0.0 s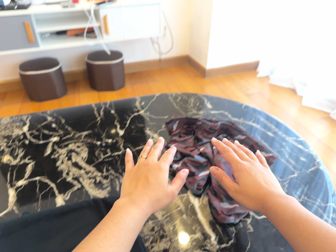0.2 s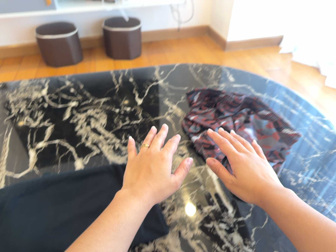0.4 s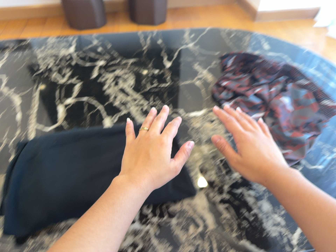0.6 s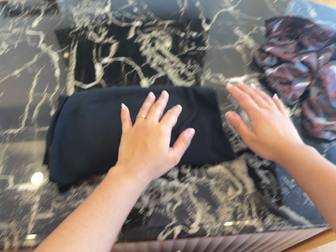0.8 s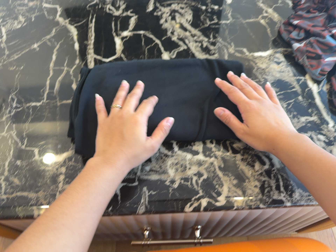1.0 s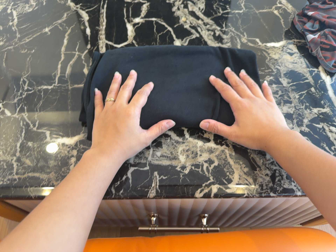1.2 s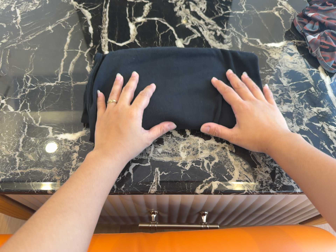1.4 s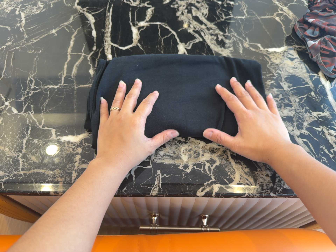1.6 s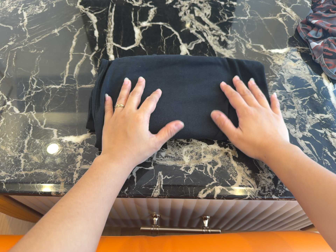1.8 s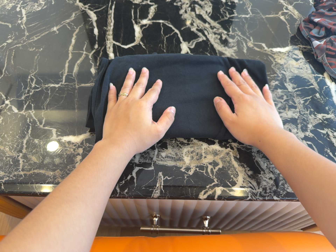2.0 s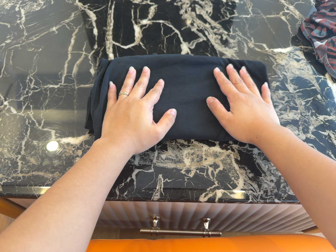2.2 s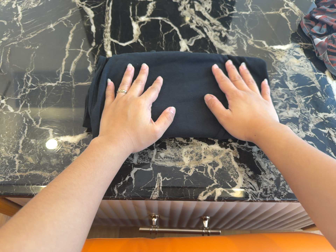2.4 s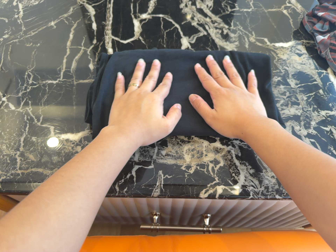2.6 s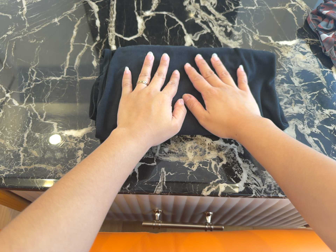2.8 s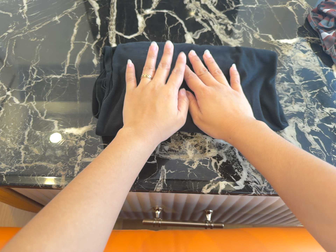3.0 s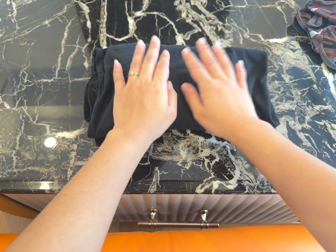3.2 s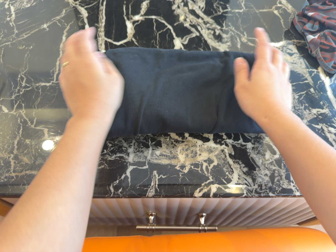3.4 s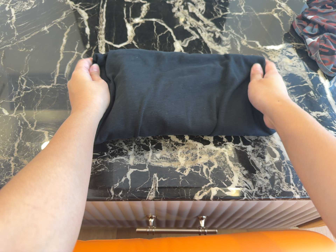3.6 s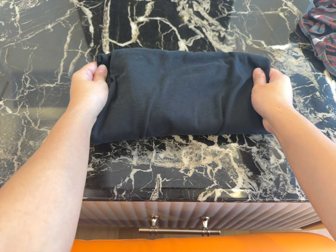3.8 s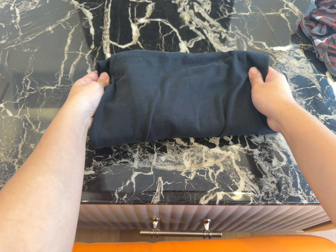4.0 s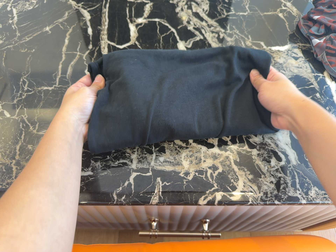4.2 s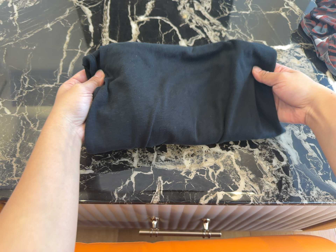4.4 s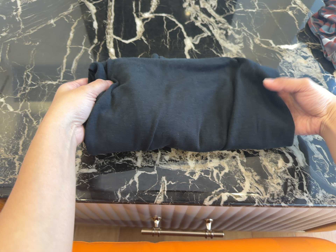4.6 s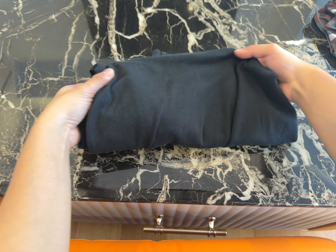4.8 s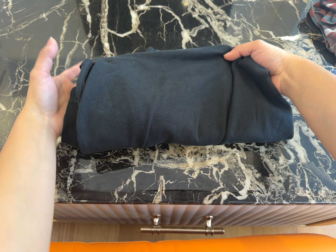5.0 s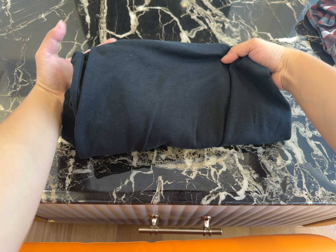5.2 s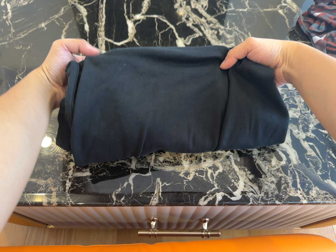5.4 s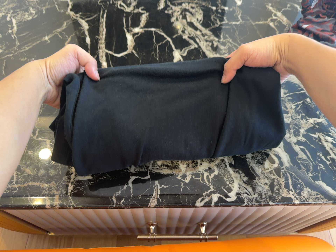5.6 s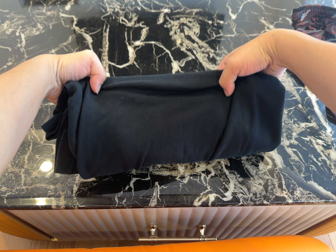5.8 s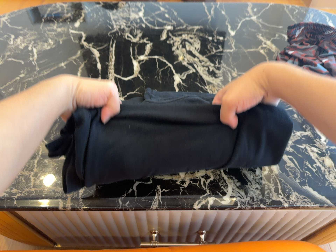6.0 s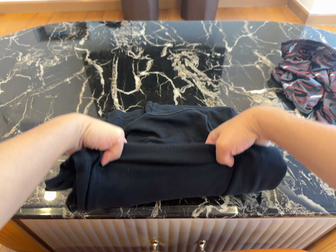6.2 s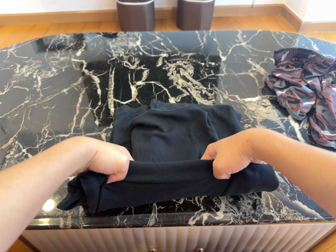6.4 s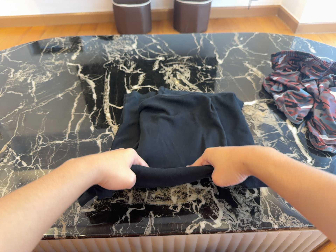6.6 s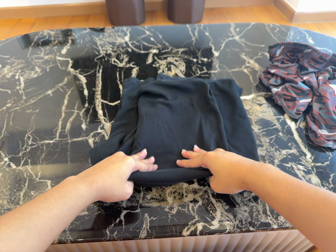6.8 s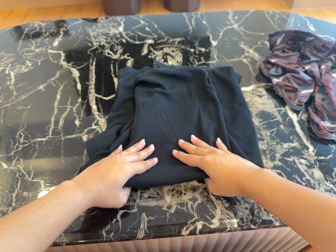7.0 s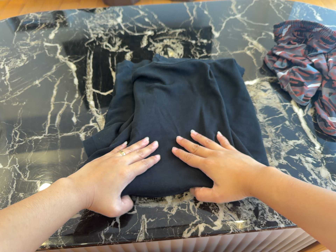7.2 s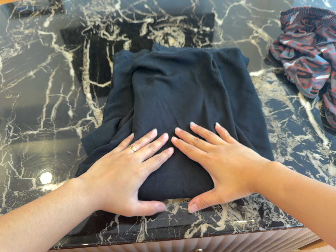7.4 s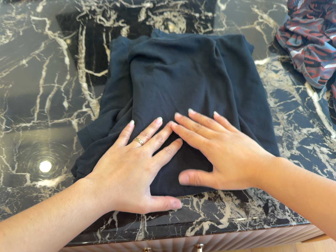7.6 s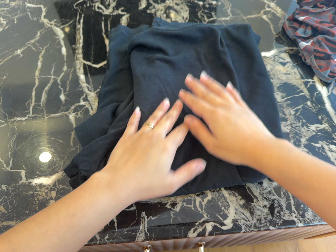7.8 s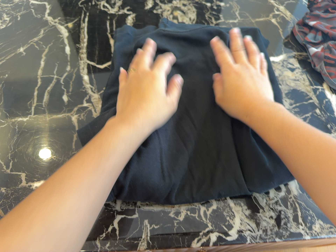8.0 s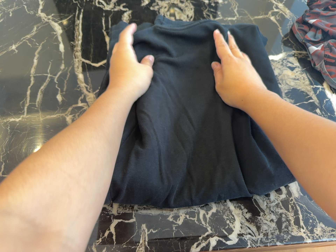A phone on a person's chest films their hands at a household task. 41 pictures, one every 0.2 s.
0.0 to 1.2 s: The camera swings to its left by about 10 degrees, and the scene slides to the right. It travels to its left and toward the bottom of its view, about 18 cm, so close, fixed things drift to the right. Its aim tips toward the bottom of its view by about 20 degrees, and the scene shifts upward. It rolls about its line of sight by about 15 degrees, and the scene rotates clockwise.
1.2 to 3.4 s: The camera shifts only a little, or ends up much as it began.
3.4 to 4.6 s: The camera shifts only a little, or ends up much as it began.
4.6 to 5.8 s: The camera travels backward, about 8 cm, so what stands in front gets smaller. Its aim tips toward the top of its view by about 10 degrees, and the scene shifts downward.
5.8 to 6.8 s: The camera shifts only a little, or ends up much as it began.
6.8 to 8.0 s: The camera travels forward and toward the top of its view, about 12 cm, so what stands in front looms larger. Its aim tips toward the bottom of its view by about 10 degrees.
The film runs backward here.
